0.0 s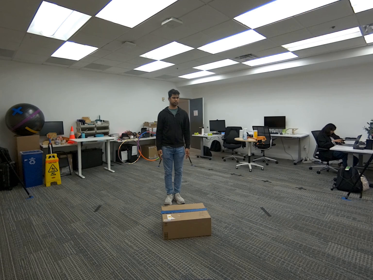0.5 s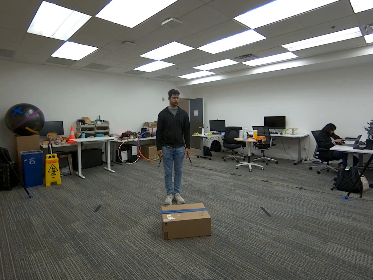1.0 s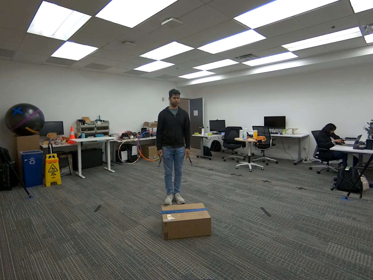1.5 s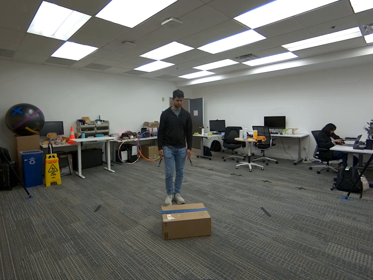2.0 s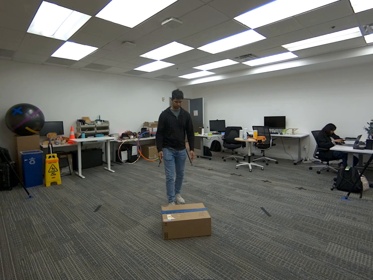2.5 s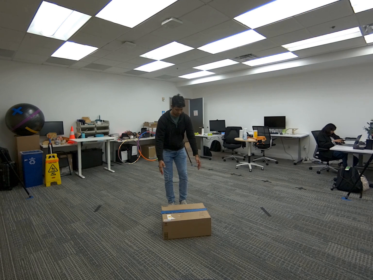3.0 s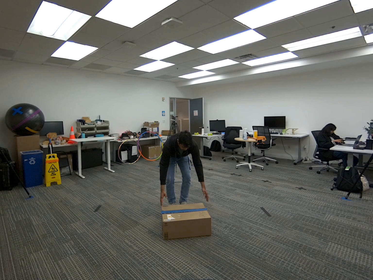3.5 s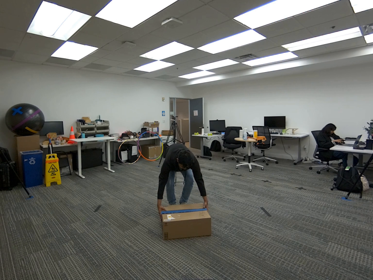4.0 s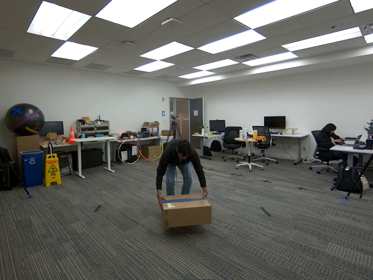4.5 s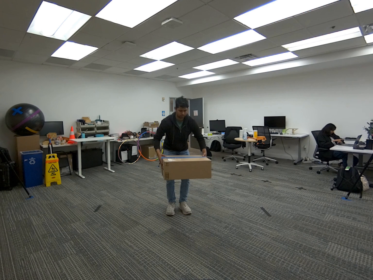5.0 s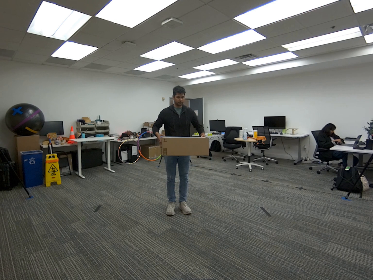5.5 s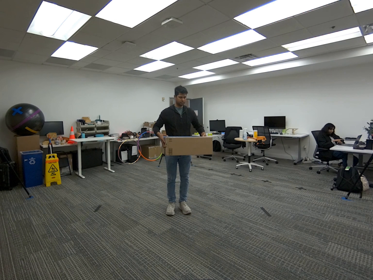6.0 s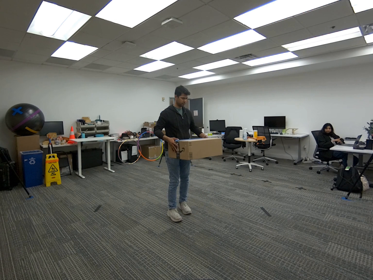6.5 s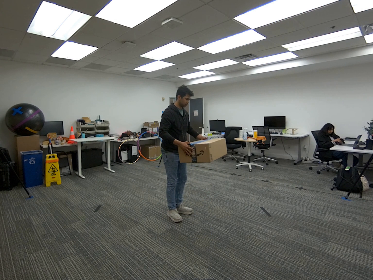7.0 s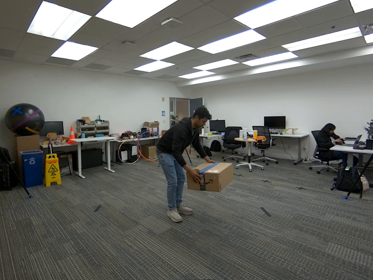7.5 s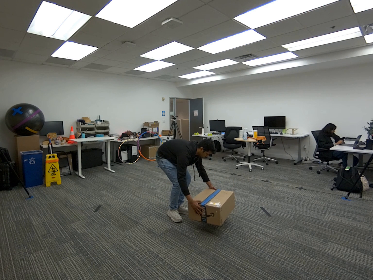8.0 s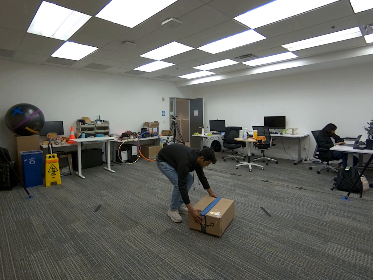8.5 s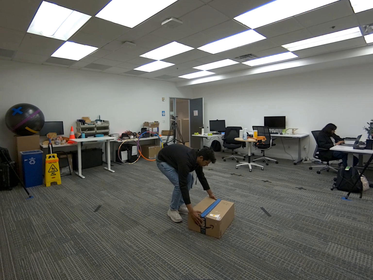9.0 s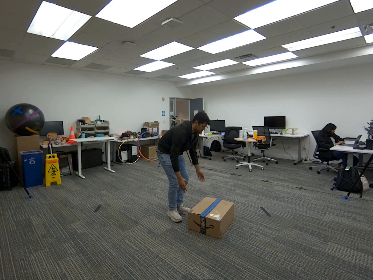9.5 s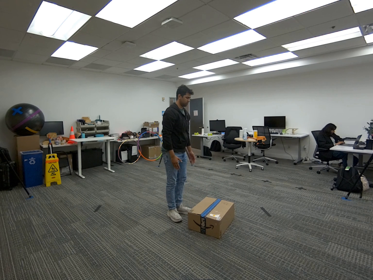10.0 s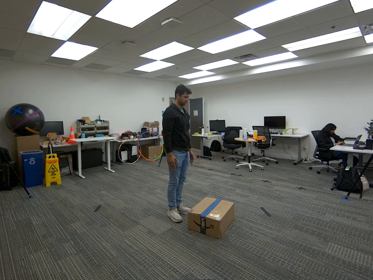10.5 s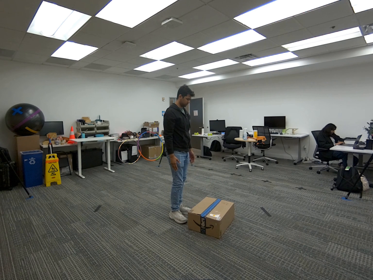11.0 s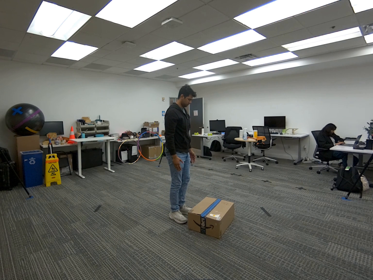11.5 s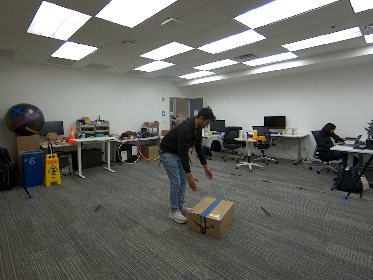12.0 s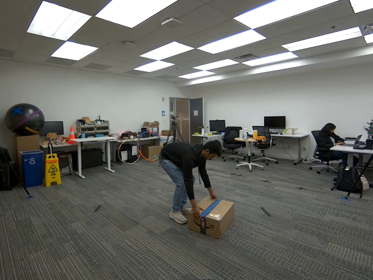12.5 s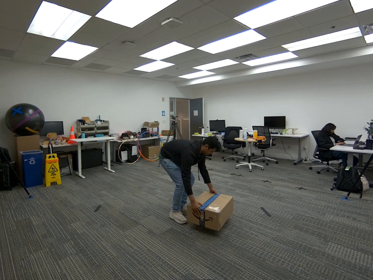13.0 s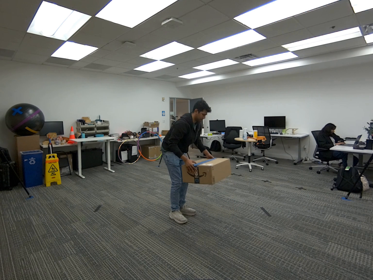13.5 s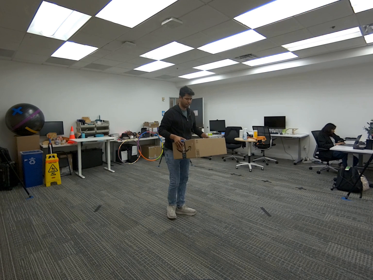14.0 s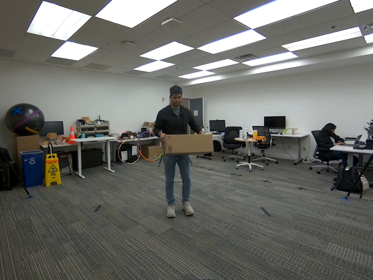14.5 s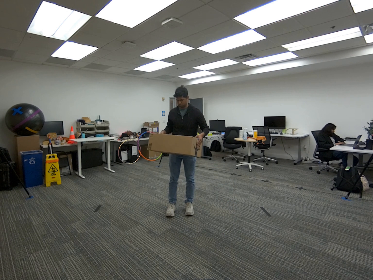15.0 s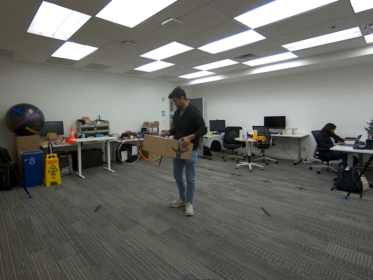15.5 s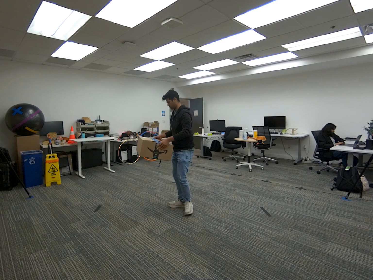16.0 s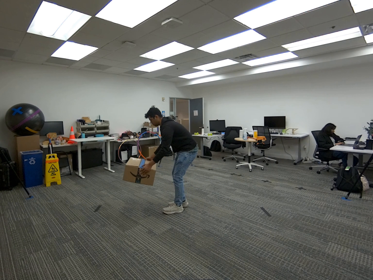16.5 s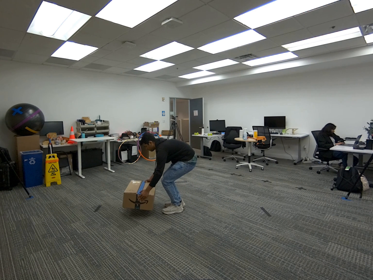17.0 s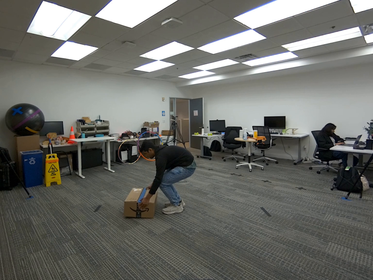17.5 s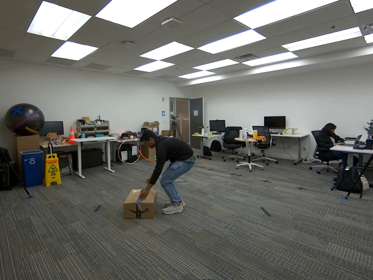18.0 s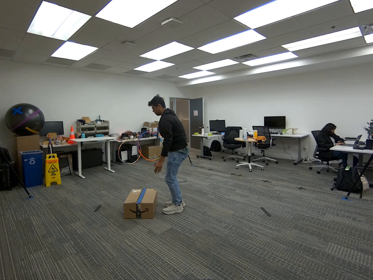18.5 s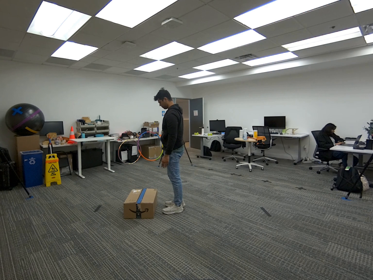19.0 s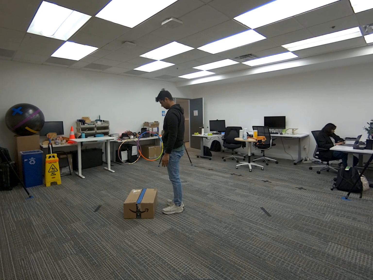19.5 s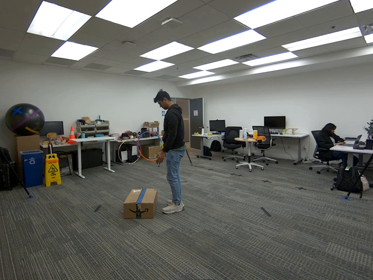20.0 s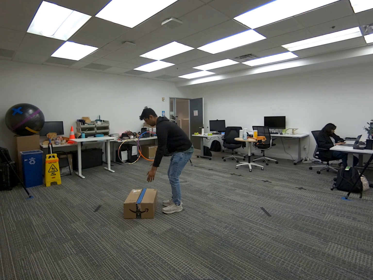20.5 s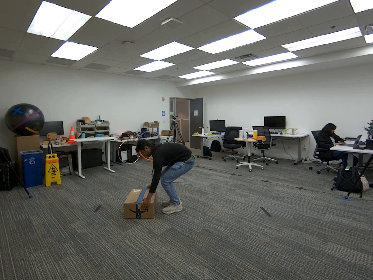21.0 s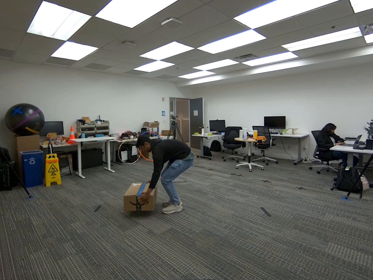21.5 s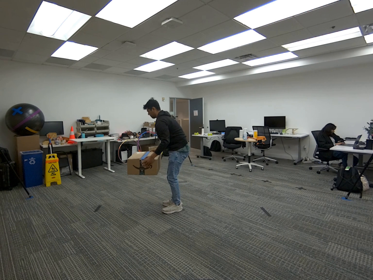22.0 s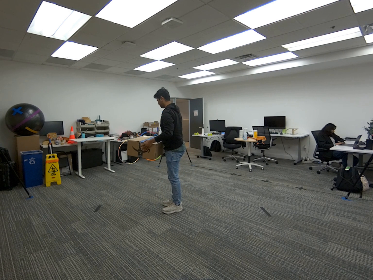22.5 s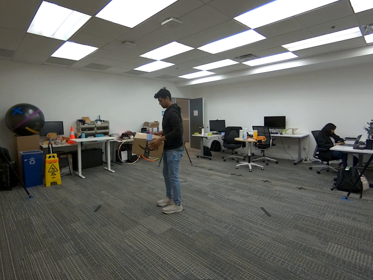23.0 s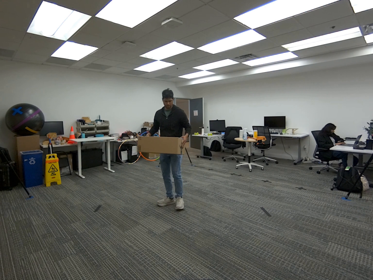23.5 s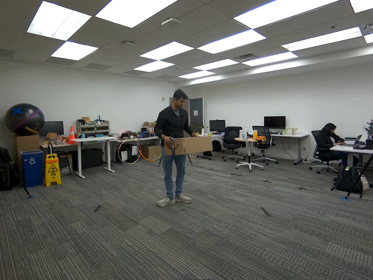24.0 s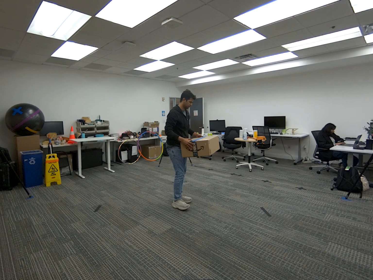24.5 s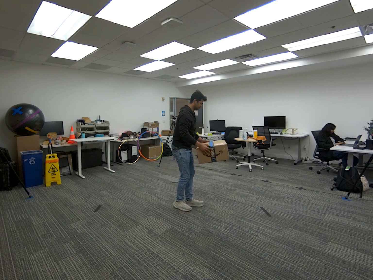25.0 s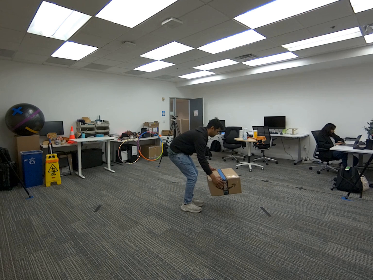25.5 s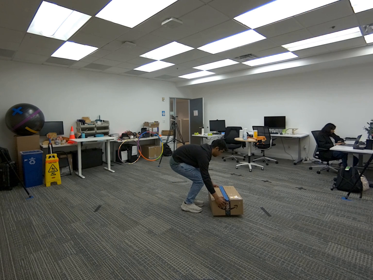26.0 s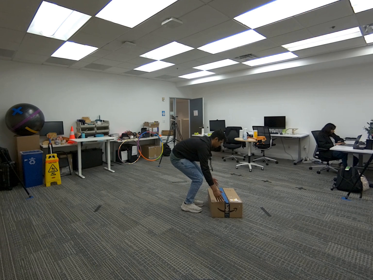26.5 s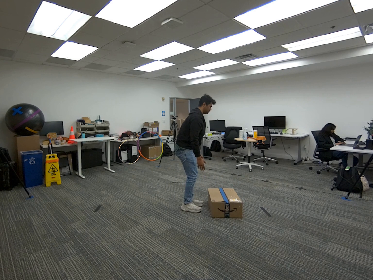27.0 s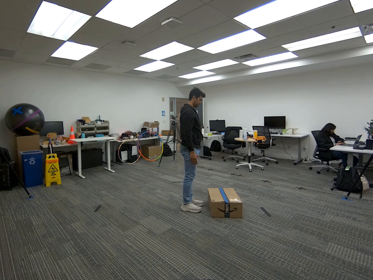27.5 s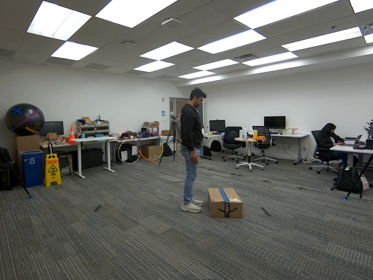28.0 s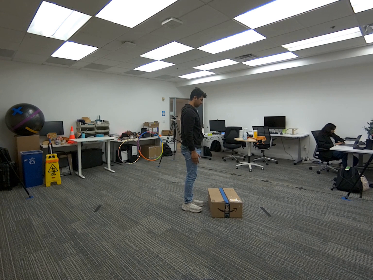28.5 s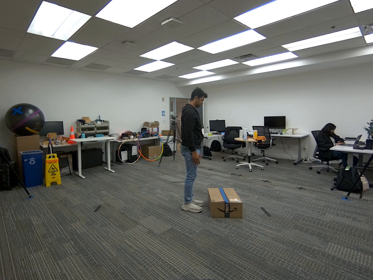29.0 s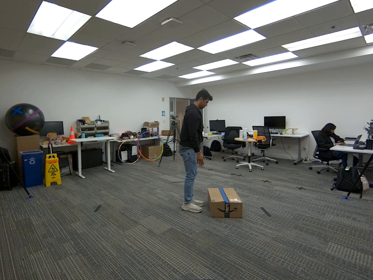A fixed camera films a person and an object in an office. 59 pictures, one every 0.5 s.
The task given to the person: Pick up cardboard box and place it back down on the floor. Repeat actions.
